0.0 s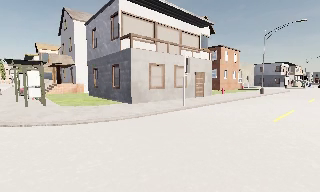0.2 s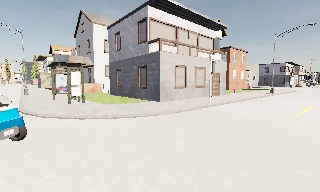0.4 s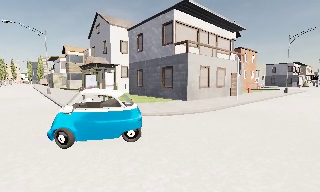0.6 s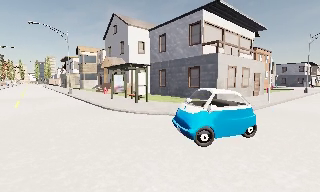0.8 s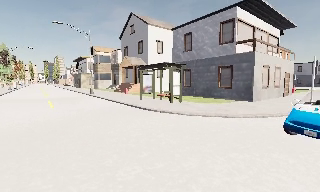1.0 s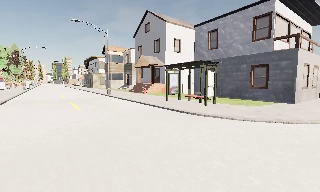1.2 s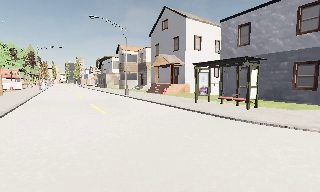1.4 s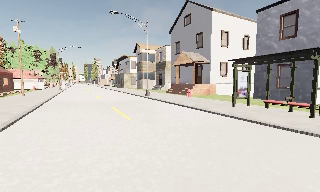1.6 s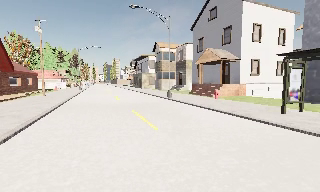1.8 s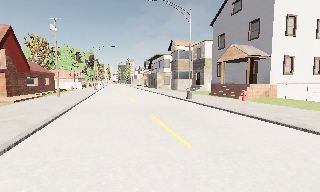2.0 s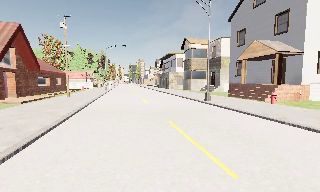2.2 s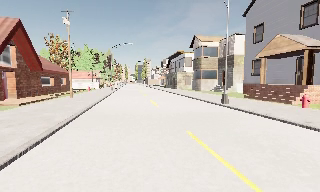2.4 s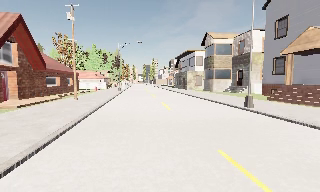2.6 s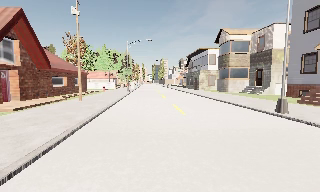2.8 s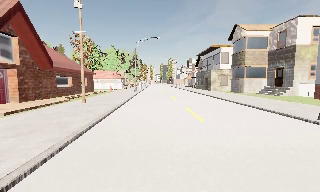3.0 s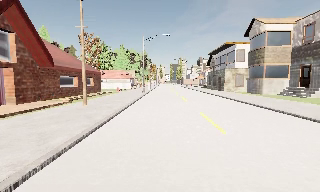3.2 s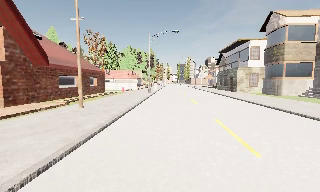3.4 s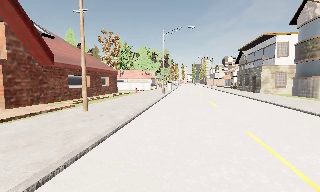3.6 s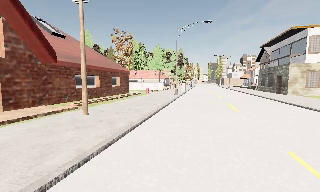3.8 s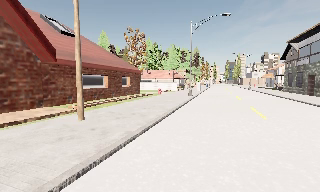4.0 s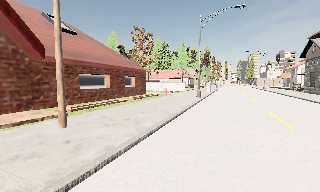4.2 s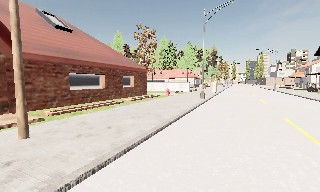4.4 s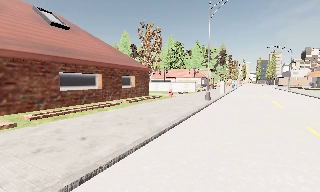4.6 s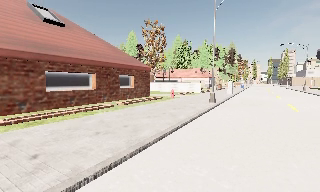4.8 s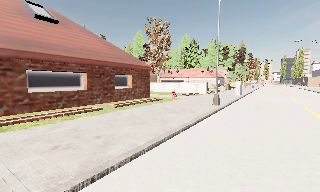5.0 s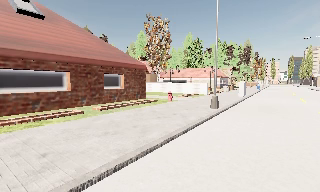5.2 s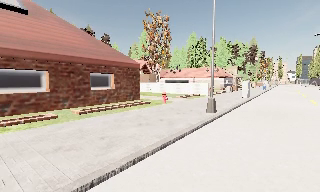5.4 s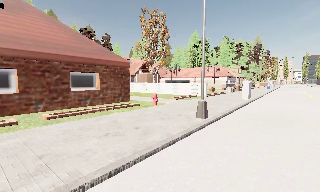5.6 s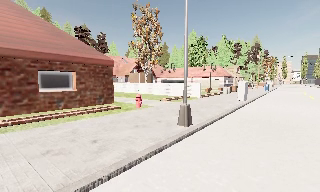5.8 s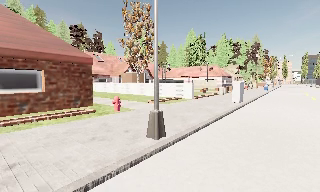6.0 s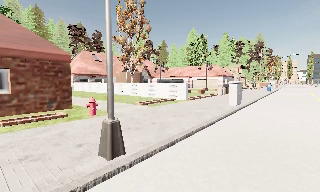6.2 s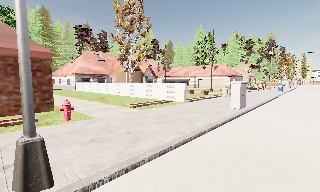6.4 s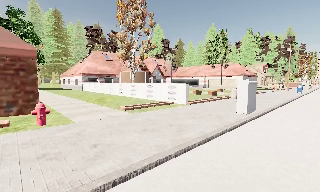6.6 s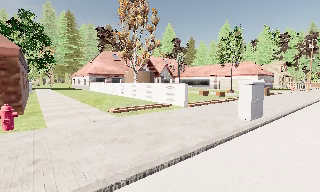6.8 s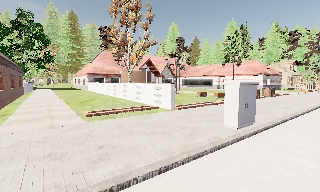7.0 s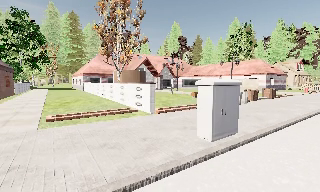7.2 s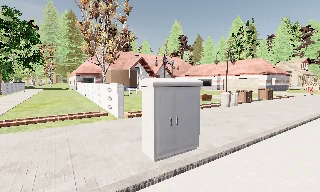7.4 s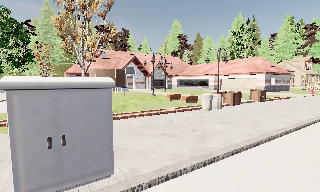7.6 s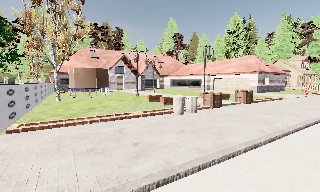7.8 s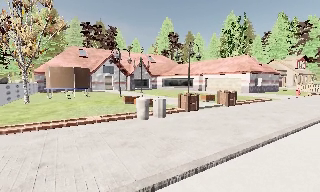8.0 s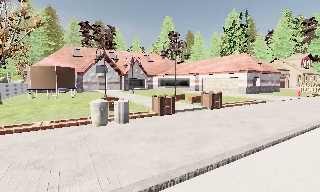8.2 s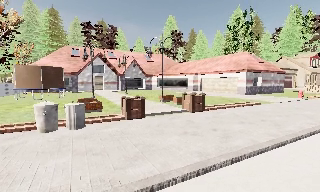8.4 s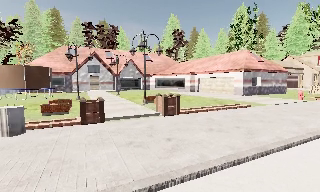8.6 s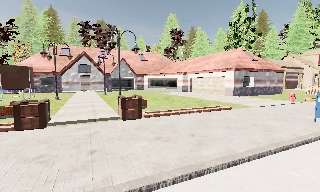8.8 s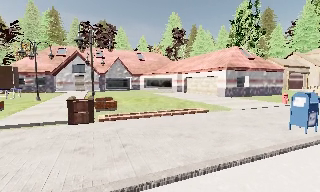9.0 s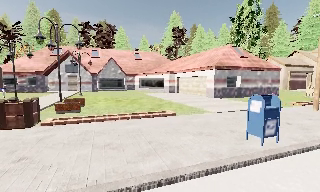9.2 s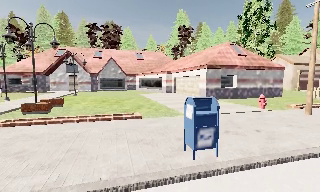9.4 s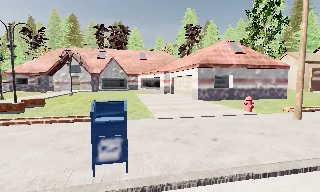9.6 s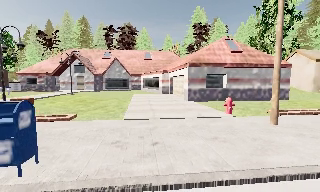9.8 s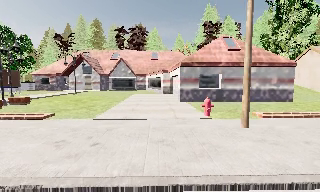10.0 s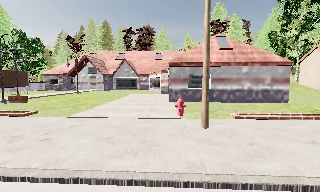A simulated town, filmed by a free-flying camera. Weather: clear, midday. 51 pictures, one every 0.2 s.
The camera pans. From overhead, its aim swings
counterclockwise.
0.0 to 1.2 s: The camera travels to its left, about 11 m, so close, fixed things drift to the right.
1.2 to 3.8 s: The scene slides to the right, as the camera pans about 50 degrees to its left. It travels forward, about 17 m.
3.8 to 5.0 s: The camera pans to its left, which is counterclockwise from overhead, by about 15 degrees. It travels forward and to its right, about 8 m, so what stands in front looms larger.
5.0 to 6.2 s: The camera travels forward and to its right, about 8 m, so what stands in front looms larger.
6.2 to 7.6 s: The camera pans to its left, which is counterclockwise from overhead, by about 15 degrees. It travels to its right and forward, about 11 m, so close, fixed things drift to the left.
7.6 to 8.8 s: The camera travels to its right and forward, about 11 m, so close, fixed things drift to the left.
8.8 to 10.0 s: The camera pans to its left, which is counterclockwise from overhead, by about 25 degrees. It travels to its right, about 11 m, so close, fixed things drift to the left.
The film runs backward here.
